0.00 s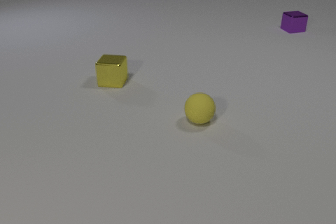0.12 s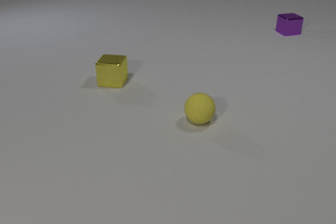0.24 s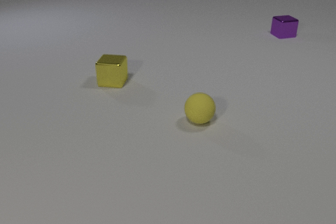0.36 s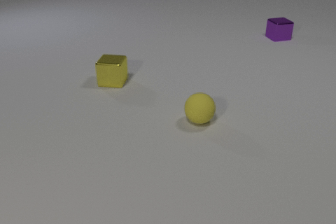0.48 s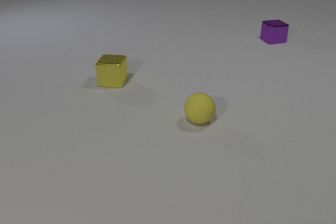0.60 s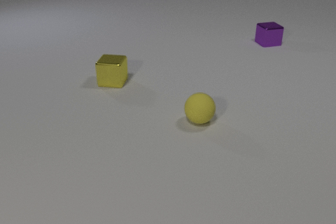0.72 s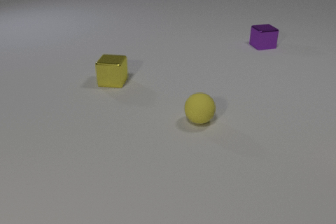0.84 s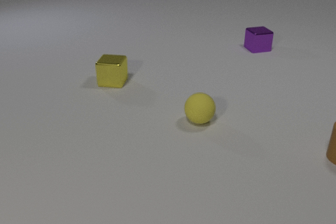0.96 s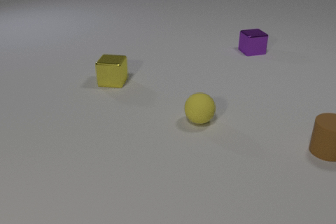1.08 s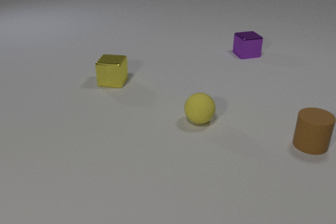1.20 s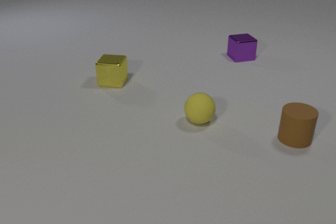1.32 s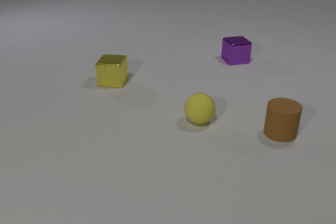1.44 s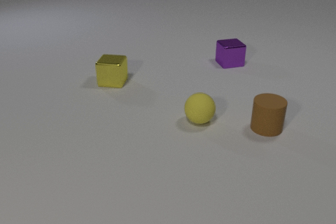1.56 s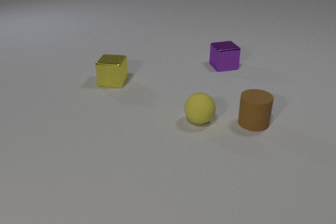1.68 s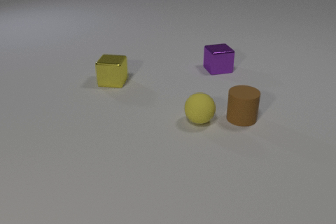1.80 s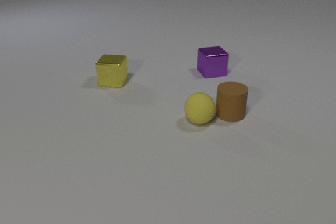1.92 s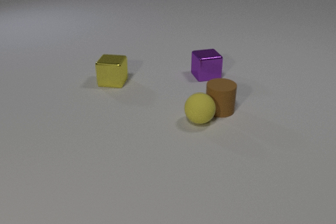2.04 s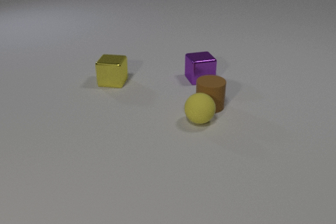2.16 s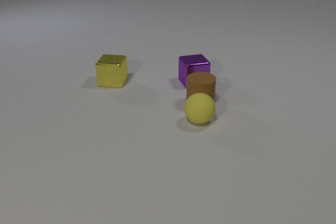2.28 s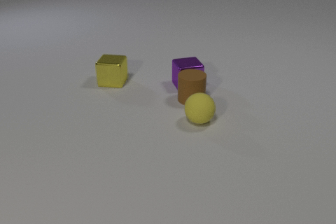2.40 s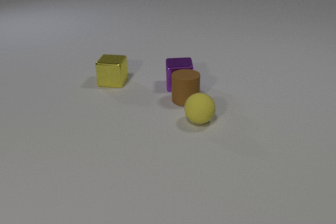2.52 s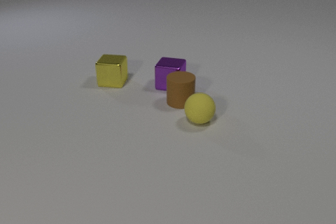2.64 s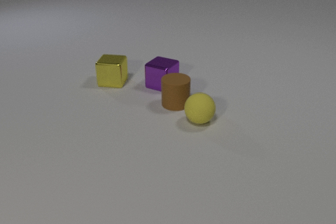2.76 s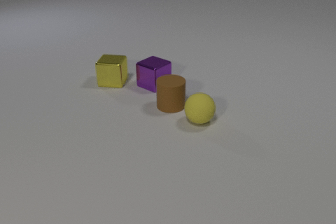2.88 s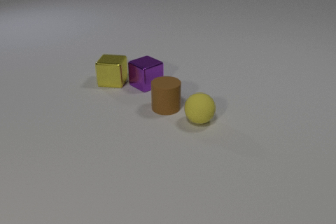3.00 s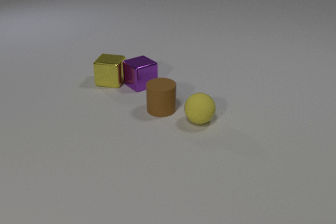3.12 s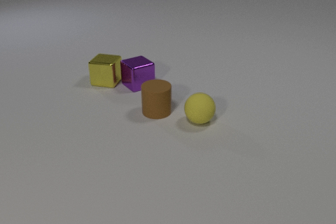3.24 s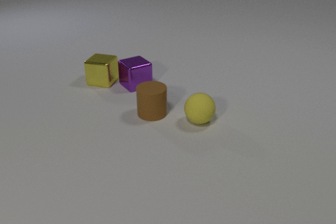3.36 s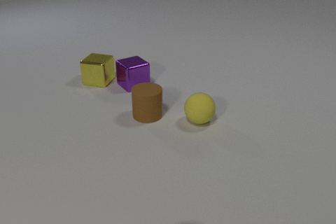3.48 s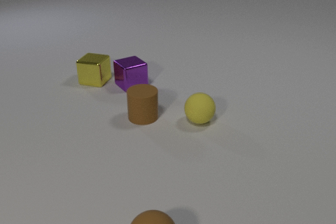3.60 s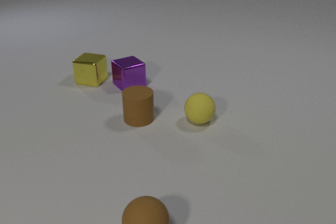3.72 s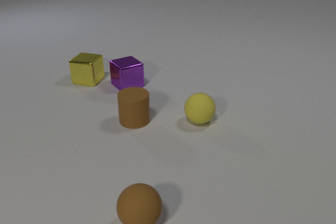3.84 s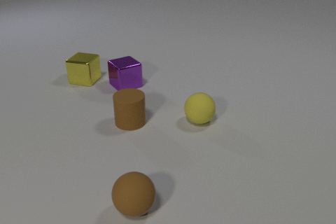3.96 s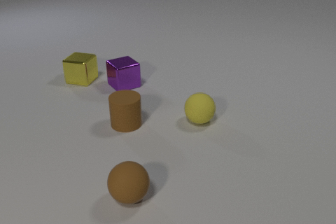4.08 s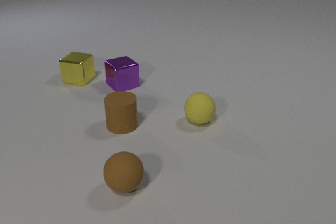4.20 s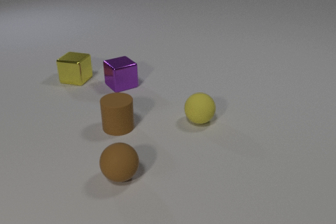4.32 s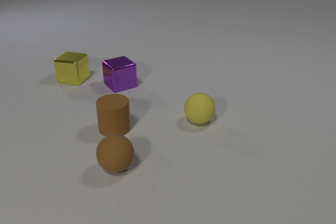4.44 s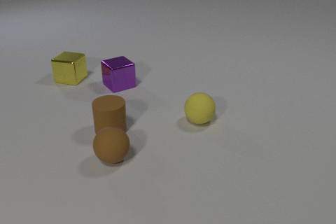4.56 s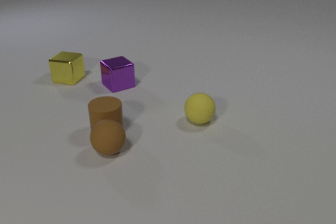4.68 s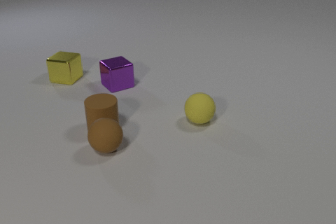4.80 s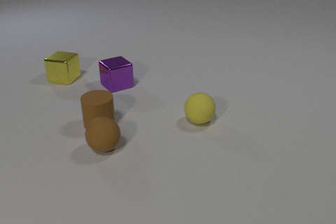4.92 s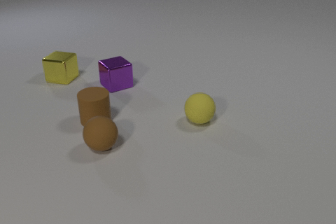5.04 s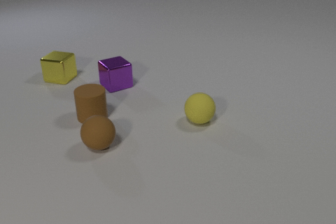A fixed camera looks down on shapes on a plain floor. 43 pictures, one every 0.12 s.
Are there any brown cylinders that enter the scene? yes.
How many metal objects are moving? 2.
How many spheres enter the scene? 1.
0.00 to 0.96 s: The brown rubber cylinder comes in at the right edge, slides to the left. The purple metal cube slides toward the camera and to the left.
0.96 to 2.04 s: The brown rubber cylinder slides to the left and away from the camera. The purple metal cube slides toward the camera and to the left.
2.04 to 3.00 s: The brown rubber cylinder slides to the left. The purple metal cube slides to the left, spins so that its near face slides to the left, clockwise seen from above. The brown rubber cylinder and the purple metal cube collide. The purple metal cube and the yellow metal cube collide.
3.00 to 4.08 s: The brown rubber cylinder slides to the left and toward the camera. The purple metal cube slides to the left. The brown rubber sphere comes in at the bottom edge, rolls away from the camera. The yellow metal cube slides to the left.
4.08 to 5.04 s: The brown rubber cylinder slides to the left and away from the camera. The purple metal cube slides to the left. The brown rubber sphere rolls away from the camera. The yellow metal cube slides to the left and away from the camera. The brown rubber cylinder and the brown rubber sphere collide.
